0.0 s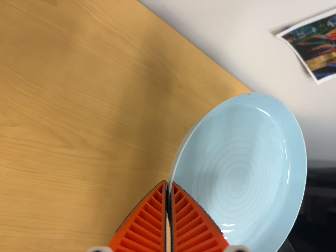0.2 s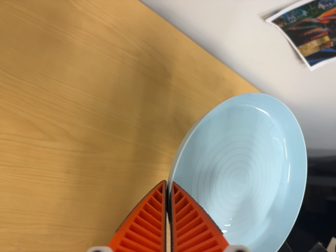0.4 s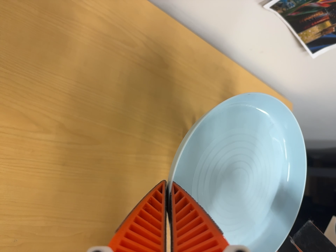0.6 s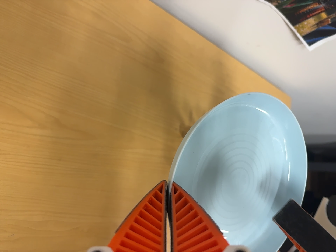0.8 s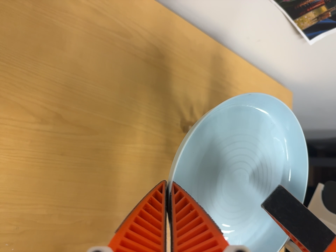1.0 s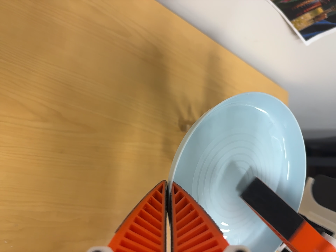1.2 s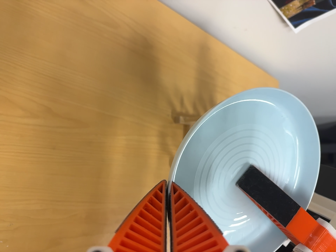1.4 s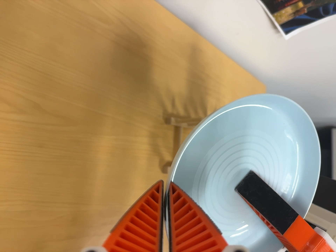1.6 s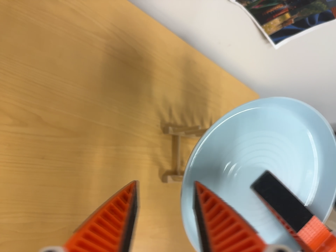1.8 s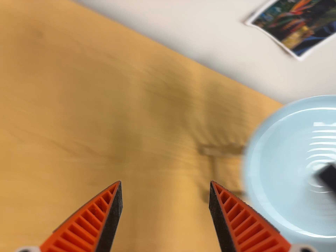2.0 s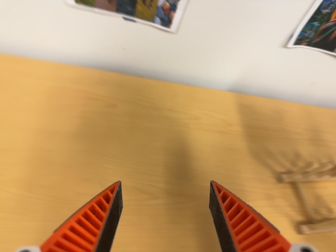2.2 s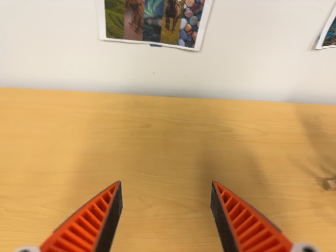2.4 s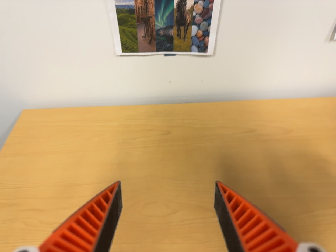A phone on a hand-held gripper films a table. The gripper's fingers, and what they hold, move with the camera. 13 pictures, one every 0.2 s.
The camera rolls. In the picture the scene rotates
counterclockwise.
0.0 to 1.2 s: The camera travels to its right, about 6 cm, so close, fixed things drift to the left.
1.2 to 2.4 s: The camera pans to its left by about 35 degrees. It travels backward and toward the bottom of its view, about 12 cm. Its aim tips toward the top of its view by about 30 degrees, and the scene shifts downward. It rolls about its line of sight by about 30 degrees, and the scene rotates counterclockwise.
The film runs forward here.
